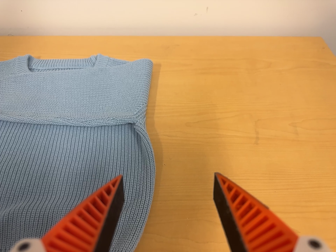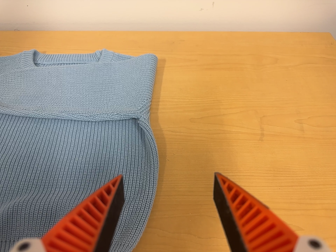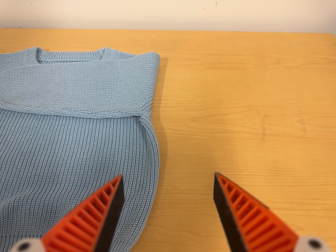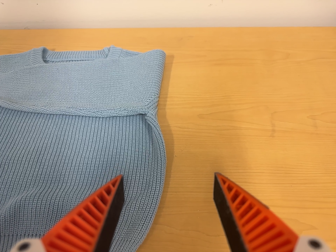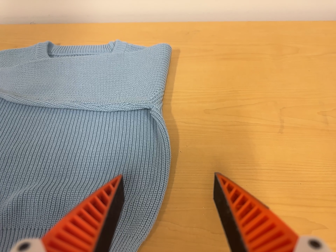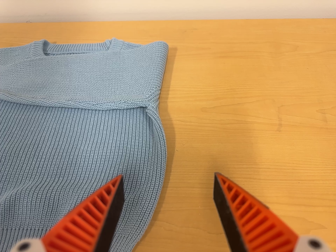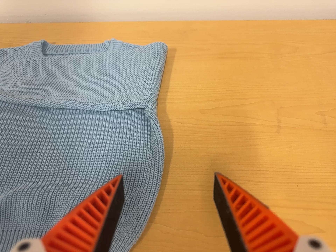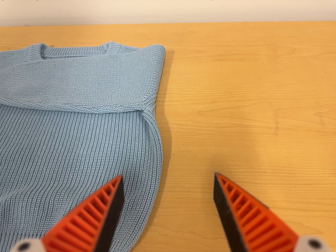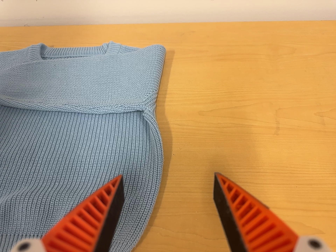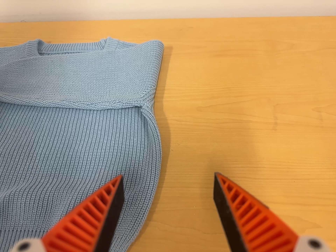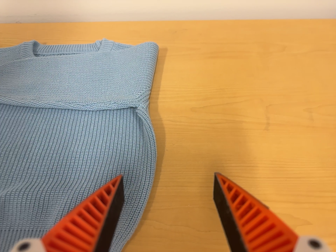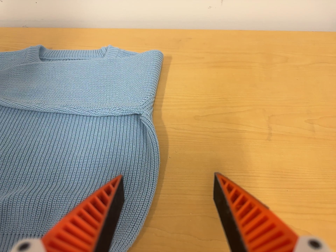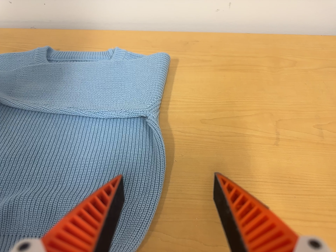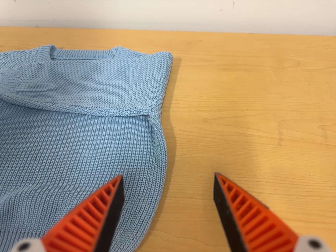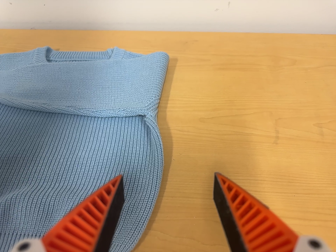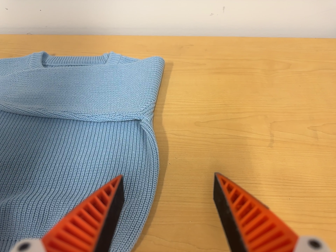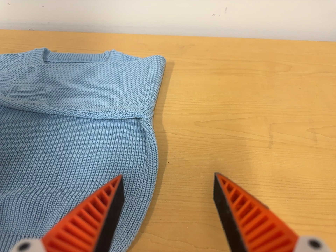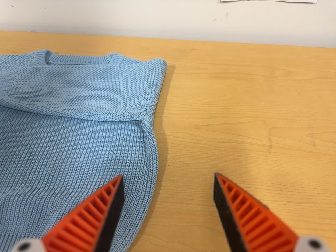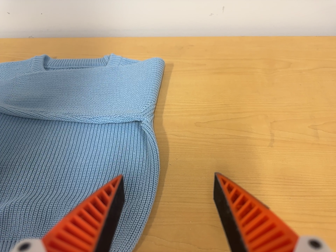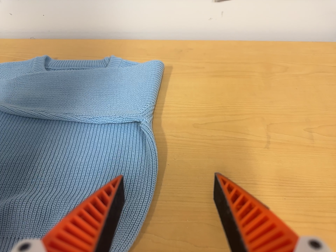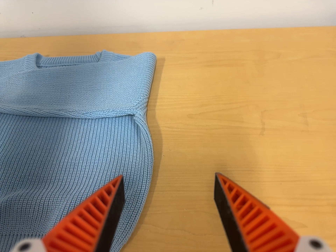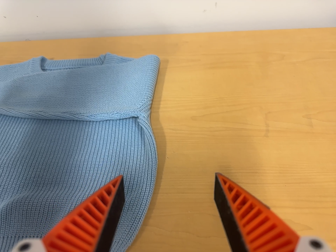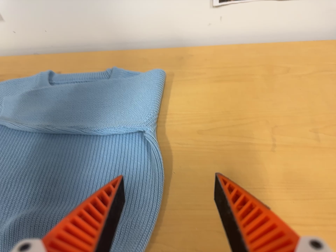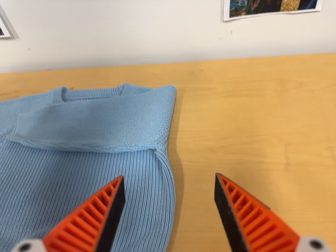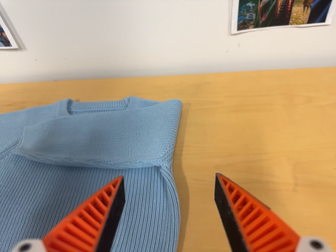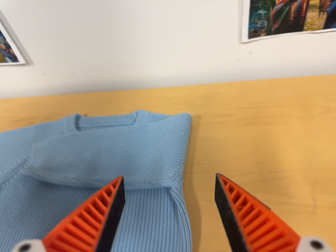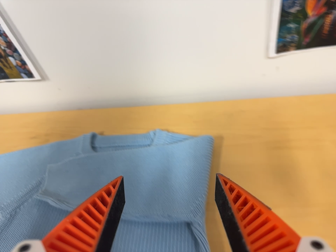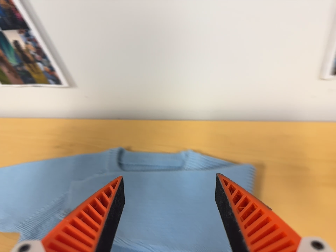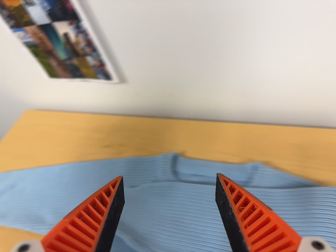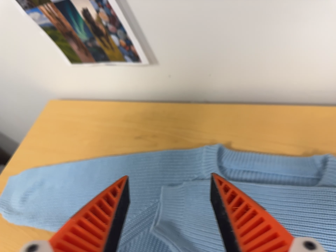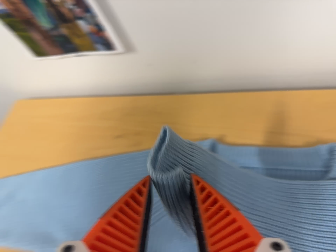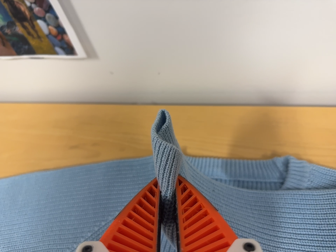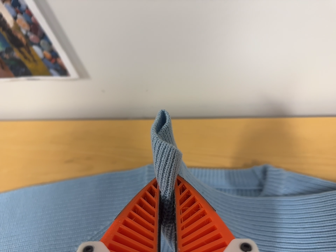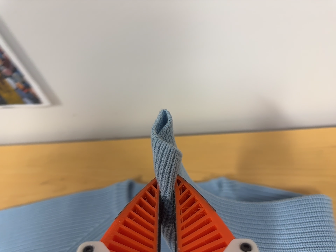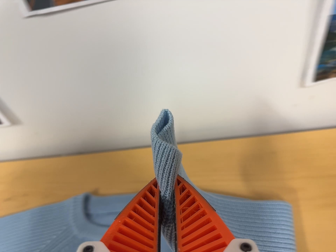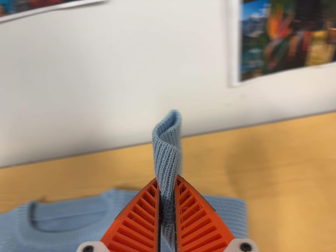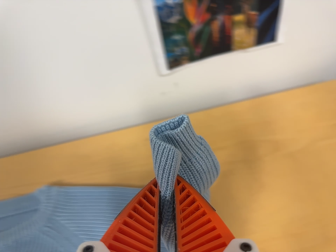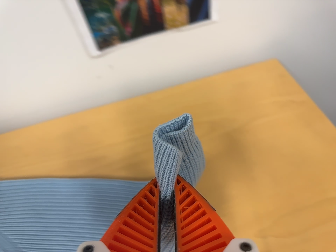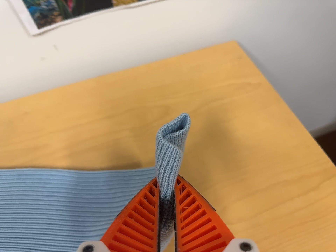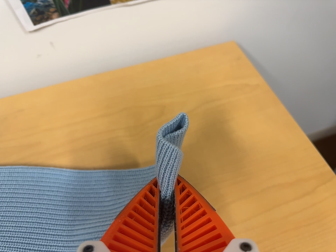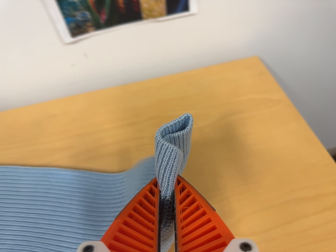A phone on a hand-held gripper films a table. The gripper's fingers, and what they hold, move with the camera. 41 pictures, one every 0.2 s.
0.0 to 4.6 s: The camera shifts only a little, or ends up much as it began.
4.6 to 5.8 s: The camera swings to its left by about 25 degrees, and the scene slides to the right. It travels forward, toward the top of its view and to its left, about 32 cm, so what stands in front looms larger.
5.8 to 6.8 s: The scene slides to the left, as the camera pans about 20 degrees to its right. It travels to its right, about 12 cm, so close, fixed things drift to the left. Its aim tips toward the top of its view by about 10 degrees, and the scene shifts downward. It rolls about its line of sight by about 10 degrees, and the scene rotates counterclockwise.
6.8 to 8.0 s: The camera pans to its right by about 15 degrees. It travels to its right, about 26 cm, so close, fixed things drift to the left.
The film runs backward here.
